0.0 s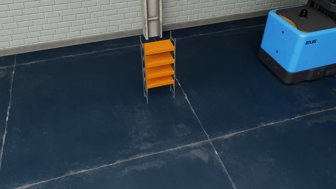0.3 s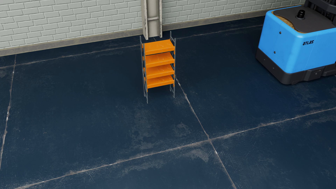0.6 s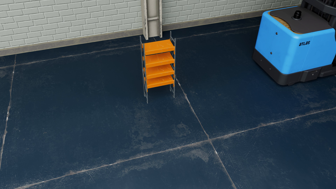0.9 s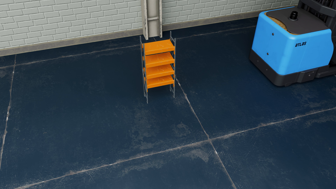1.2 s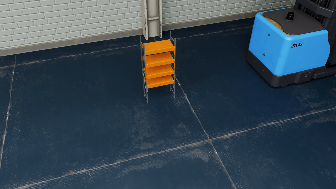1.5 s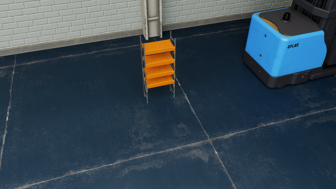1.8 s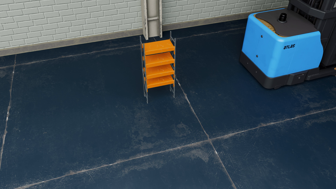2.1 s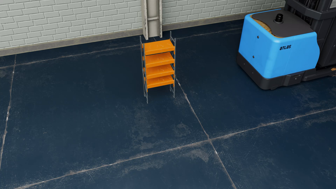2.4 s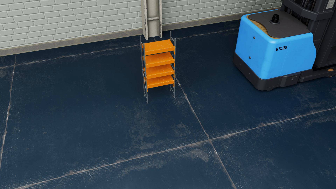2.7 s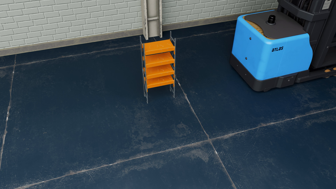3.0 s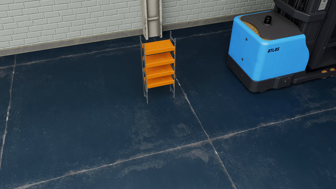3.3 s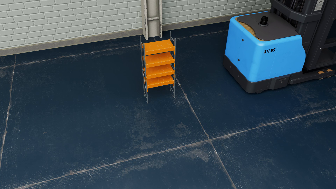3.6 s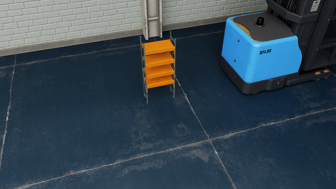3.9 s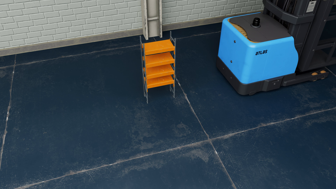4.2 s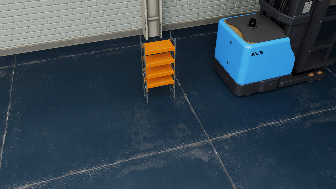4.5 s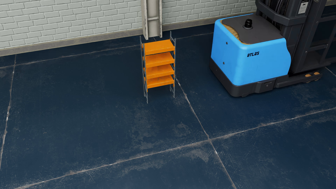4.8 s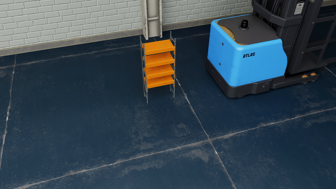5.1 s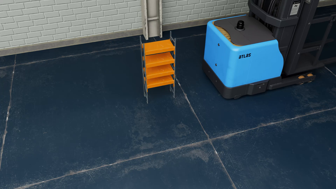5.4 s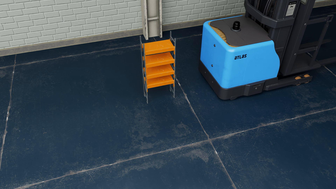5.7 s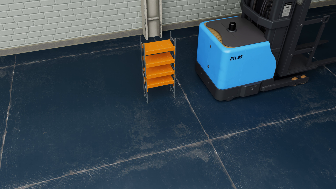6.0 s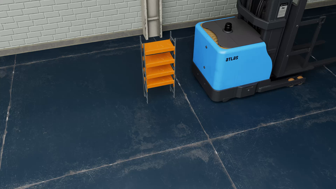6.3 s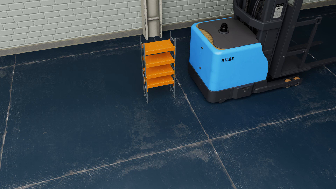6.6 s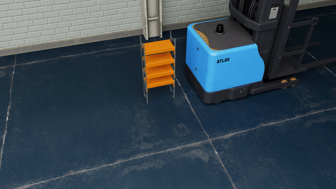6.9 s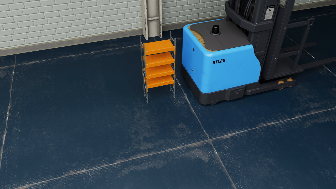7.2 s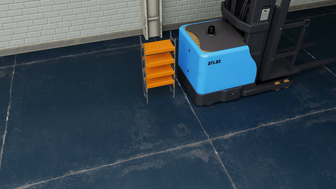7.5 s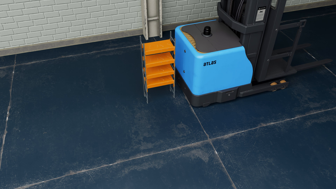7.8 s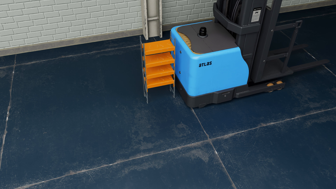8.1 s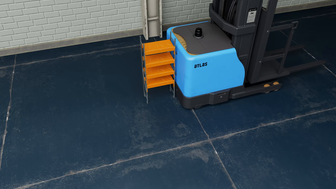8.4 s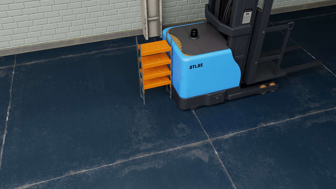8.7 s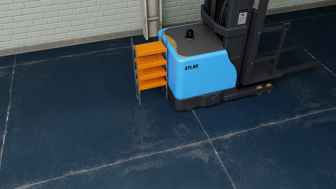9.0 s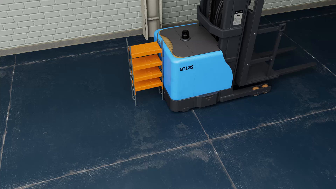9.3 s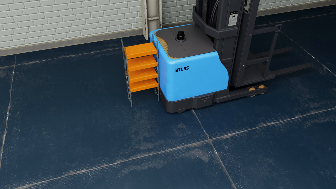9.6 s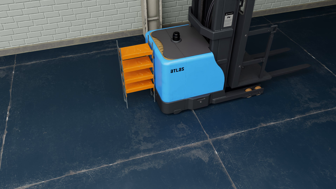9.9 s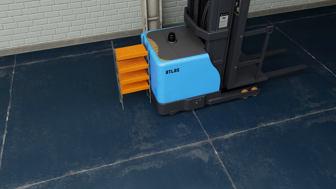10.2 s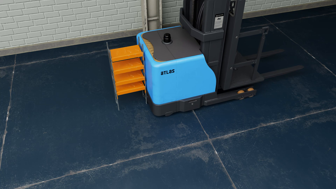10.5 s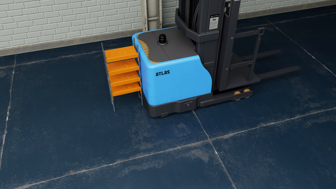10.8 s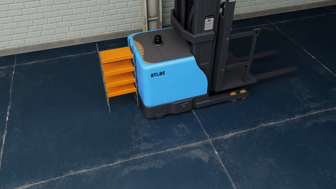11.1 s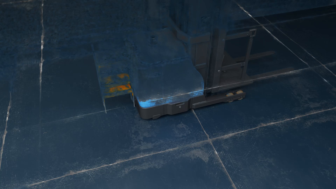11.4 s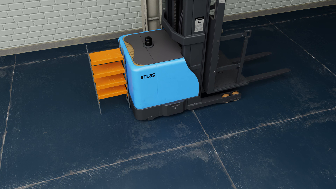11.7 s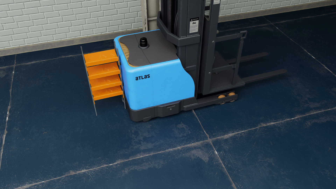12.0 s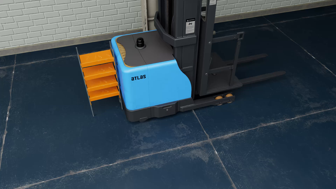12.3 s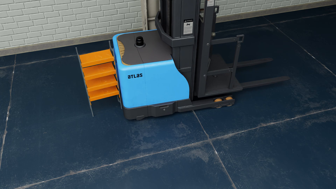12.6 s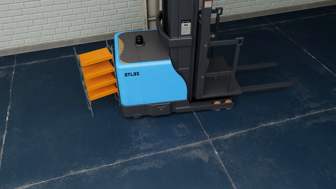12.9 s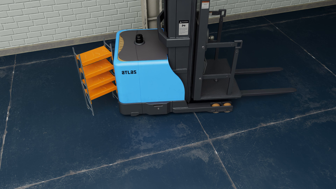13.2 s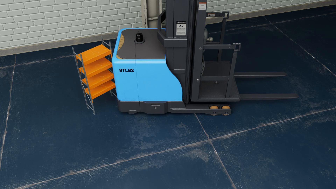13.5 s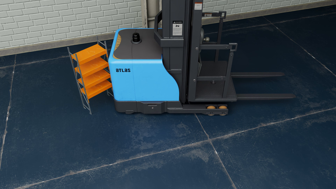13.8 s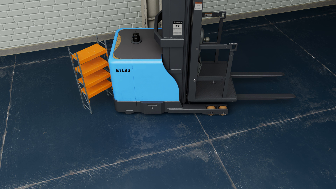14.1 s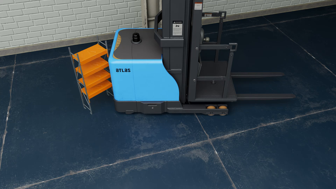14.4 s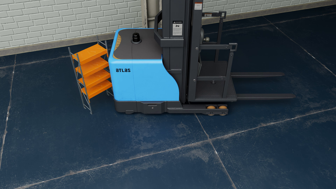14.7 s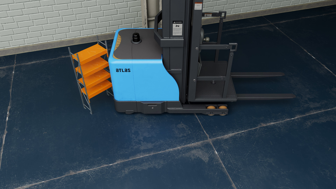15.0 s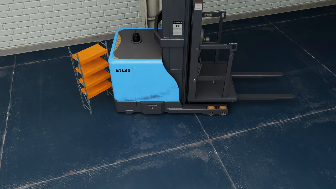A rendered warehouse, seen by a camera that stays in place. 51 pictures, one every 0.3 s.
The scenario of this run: A forklift runs into an object in its way.
